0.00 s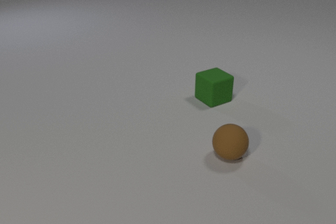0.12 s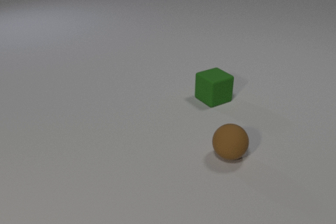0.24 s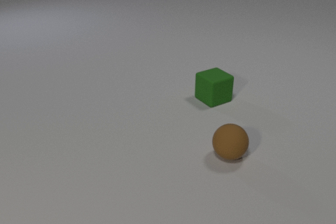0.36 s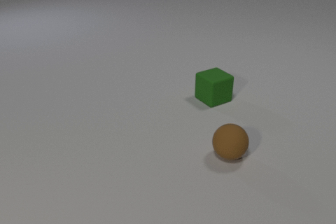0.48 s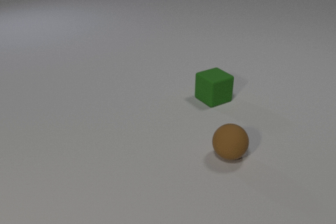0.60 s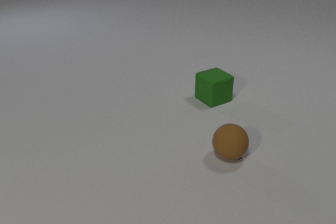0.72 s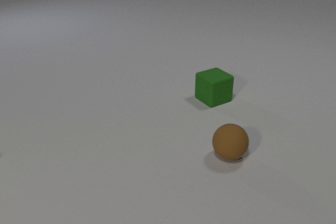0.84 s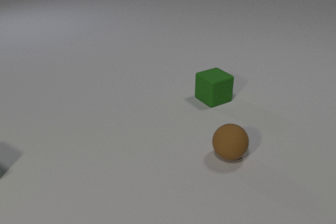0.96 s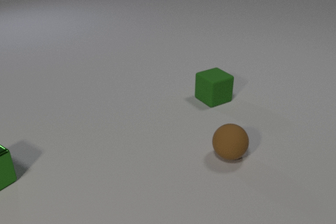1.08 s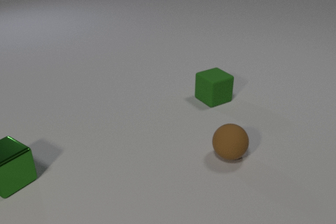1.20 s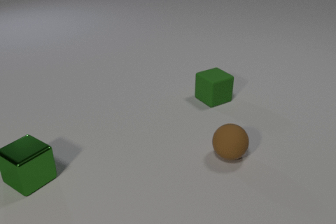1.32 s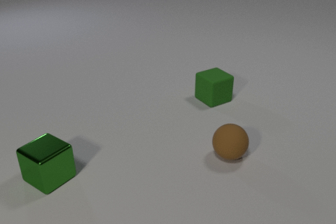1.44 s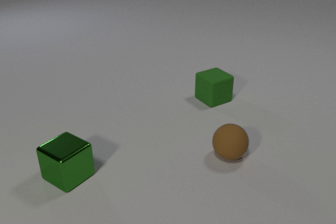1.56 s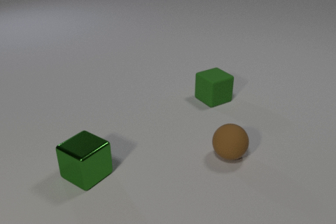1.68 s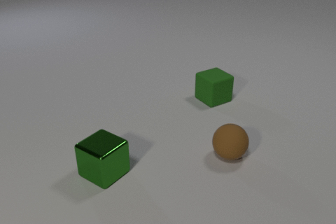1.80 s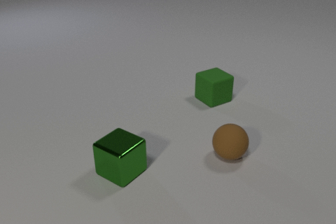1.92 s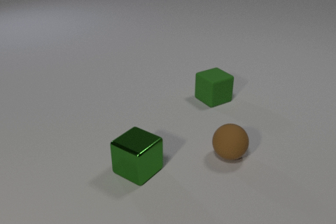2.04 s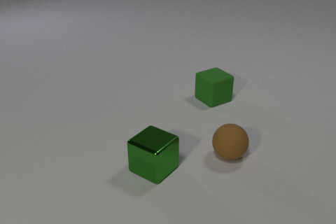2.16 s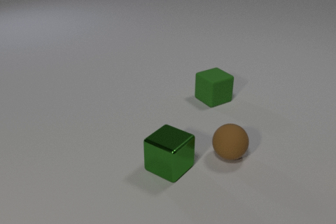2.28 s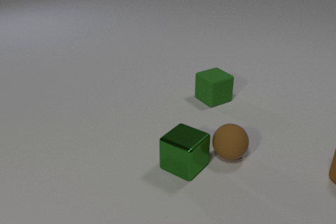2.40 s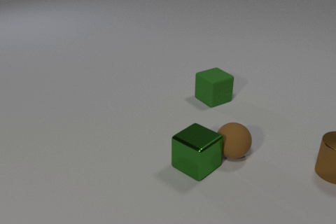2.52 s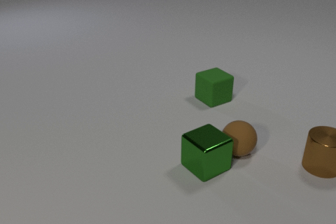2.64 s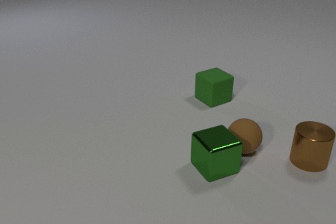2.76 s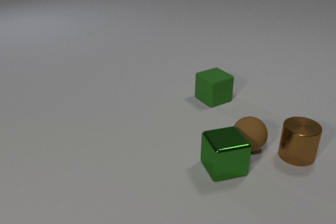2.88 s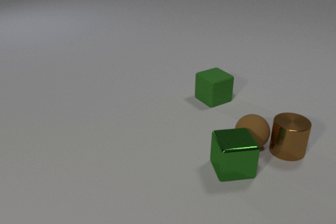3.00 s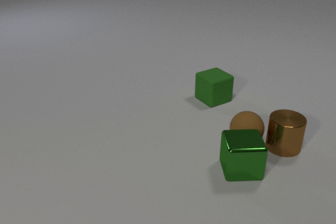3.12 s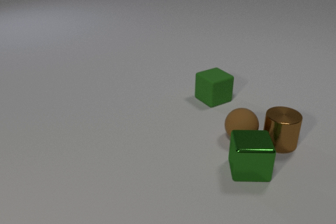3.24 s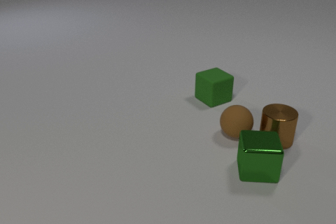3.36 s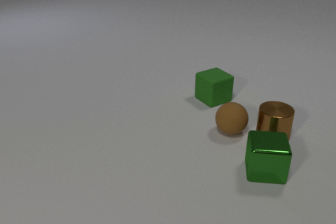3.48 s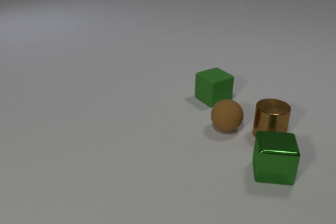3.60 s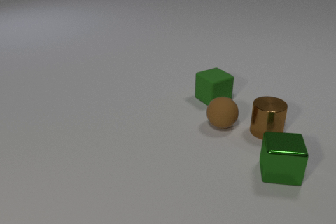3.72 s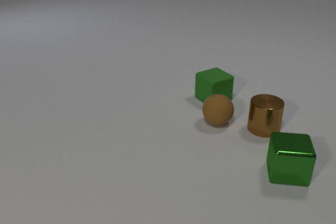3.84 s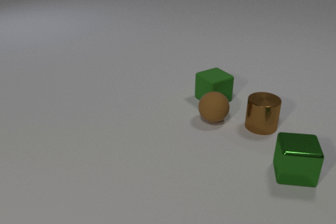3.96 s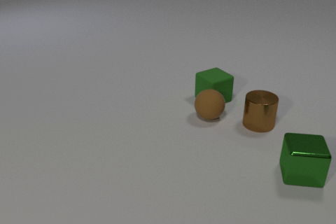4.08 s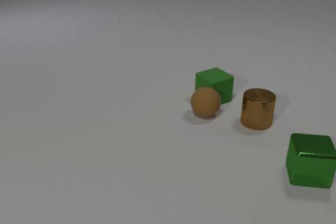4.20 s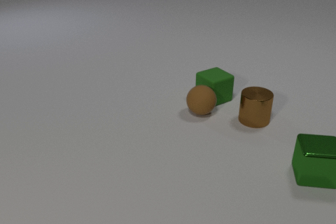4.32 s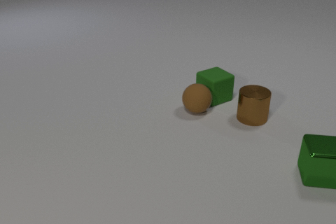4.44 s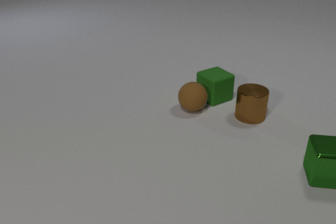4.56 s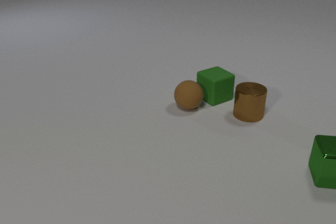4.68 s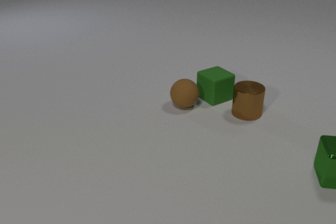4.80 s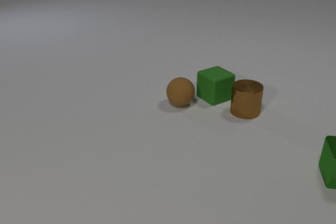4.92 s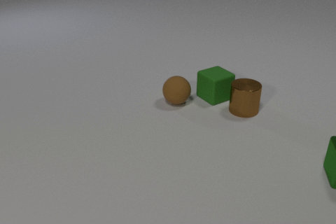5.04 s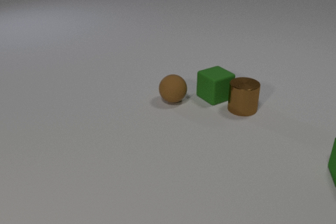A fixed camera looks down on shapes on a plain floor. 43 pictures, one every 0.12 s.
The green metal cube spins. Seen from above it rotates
clockwise.
The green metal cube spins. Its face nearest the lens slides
to the left.
0.00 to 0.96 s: The green metal cube comes in at the left edge, slides to the right.
0.96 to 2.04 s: The green metal cube slides to the right.
2.04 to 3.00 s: The green metal cube slides to the right, spins so that its near face slides to the left, clockwise seen from above. The brown rubber sphere rolls away from the camera and to the right. The brown metal cylinder comes in at the right edge, slides to the left and away from the camera. The green metal cube and the brown rubber sphere collide. The brown rubber sphere and the brown metal cylinder collide.
3.00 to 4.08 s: The green metal cube slides to the right. The brown rubber sphere rolls away from the camera and to the left. The brown metal cylinder slides away from the camera and to the left. The brown rubber sphere and the green rubber cube collide.
4.08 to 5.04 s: The green metal cube slides to the right. The brown rubber sphere rolls to the left and away from the camera. The brown metal cylinder slides away from the camera and to the left.
What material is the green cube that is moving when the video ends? metal.
What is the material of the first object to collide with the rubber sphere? metal.
How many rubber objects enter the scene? 0.
